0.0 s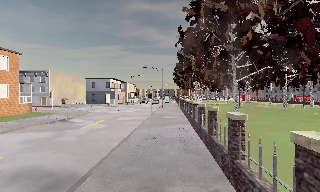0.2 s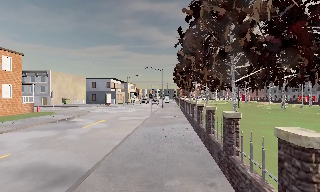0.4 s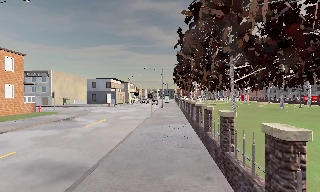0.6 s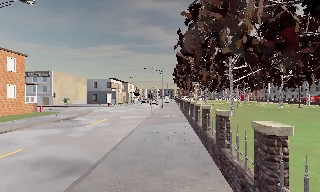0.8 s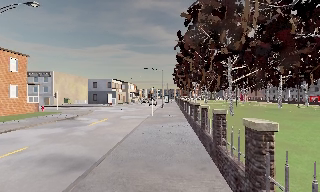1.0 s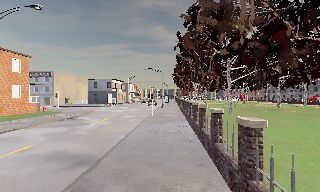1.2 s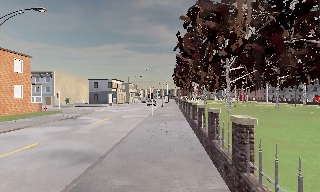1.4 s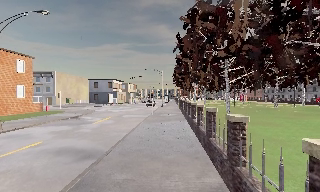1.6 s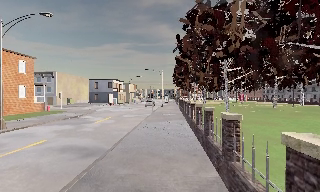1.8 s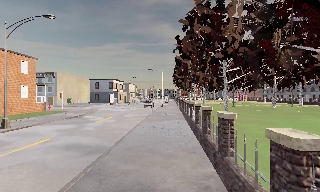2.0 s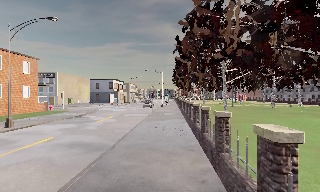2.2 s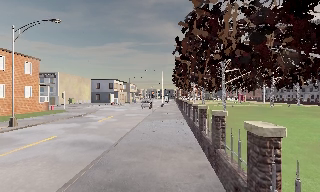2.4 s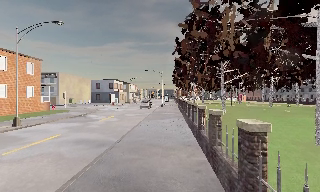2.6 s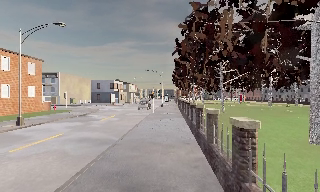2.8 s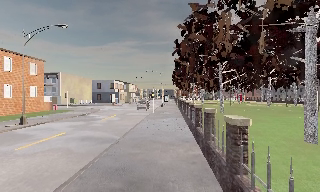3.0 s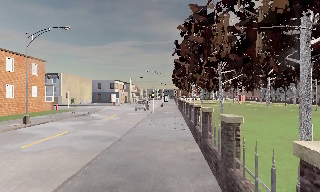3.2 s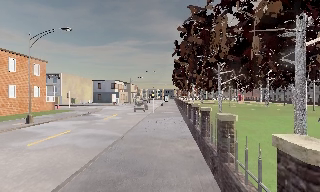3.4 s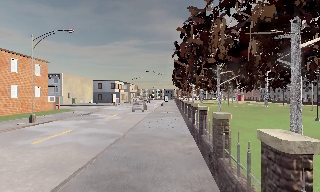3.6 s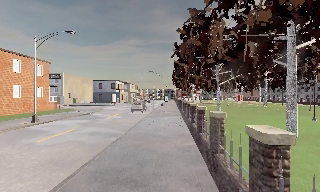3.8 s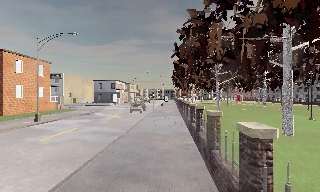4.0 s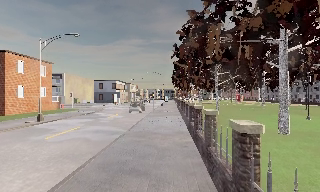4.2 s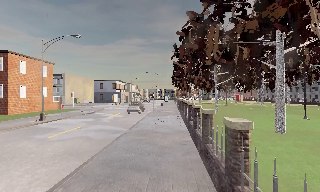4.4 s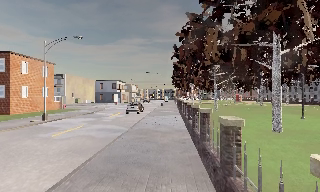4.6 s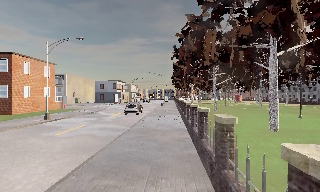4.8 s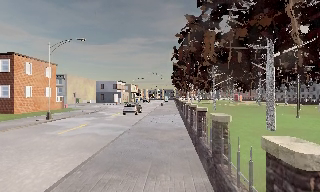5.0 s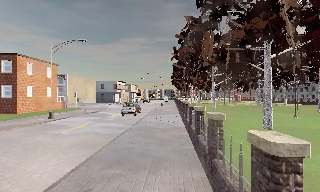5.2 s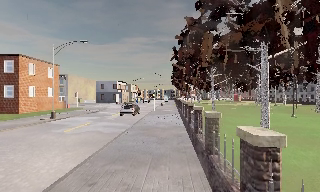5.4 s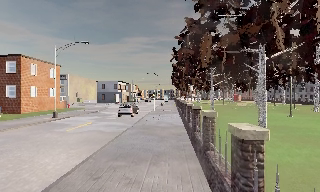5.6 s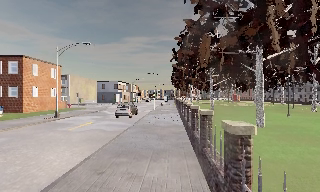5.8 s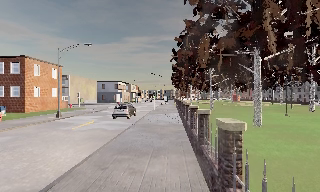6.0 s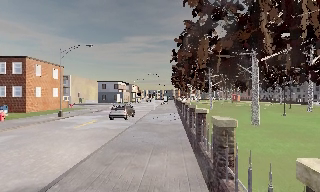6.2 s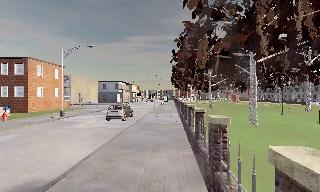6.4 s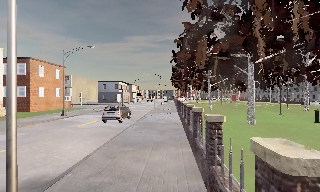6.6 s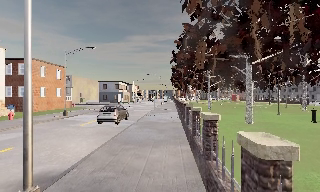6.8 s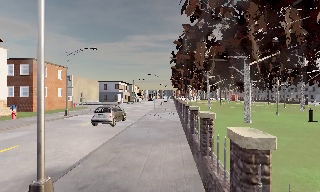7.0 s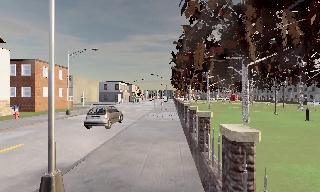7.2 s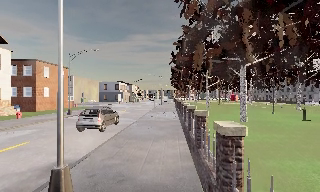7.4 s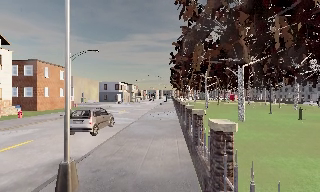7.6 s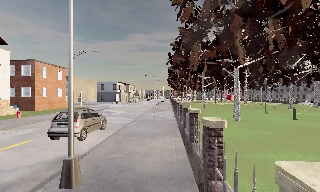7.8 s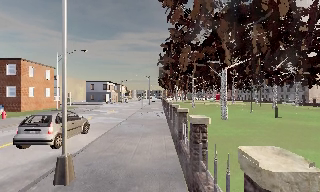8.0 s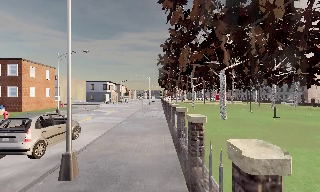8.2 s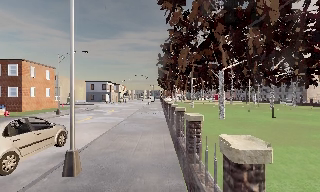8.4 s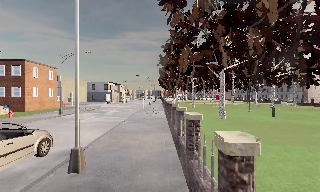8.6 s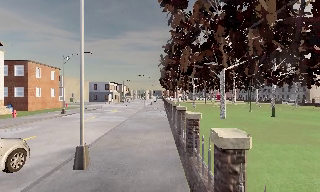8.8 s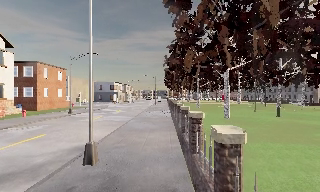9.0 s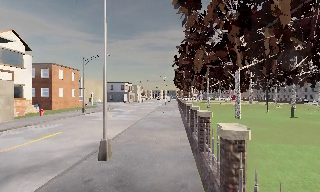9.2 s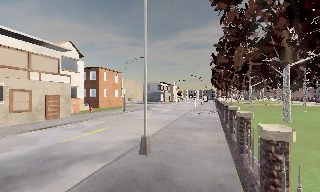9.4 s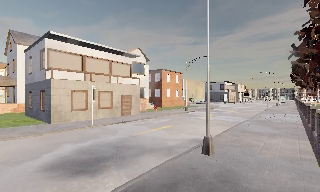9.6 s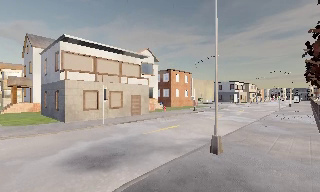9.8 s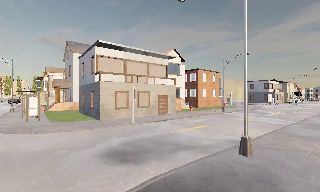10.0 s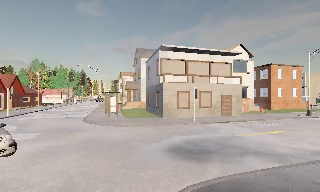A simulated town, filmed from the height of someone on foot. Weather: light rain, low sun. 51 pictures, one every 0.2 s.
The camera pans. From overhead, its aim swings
counterclockwise.
The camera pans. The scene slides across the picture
to the right.
0.0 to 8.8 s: The camera travels backward, about 12 m, so what stands in front gets smaller.
8.8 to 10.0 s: The camera swings to its left by about 70 degrees, and the scene slides to the right. It travels backward, about 1.5 m.
The film runs backward here.
